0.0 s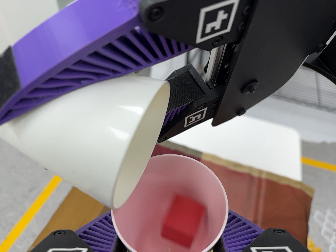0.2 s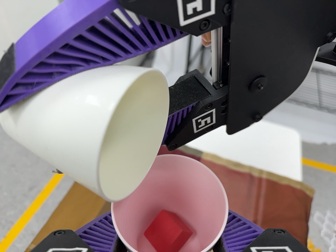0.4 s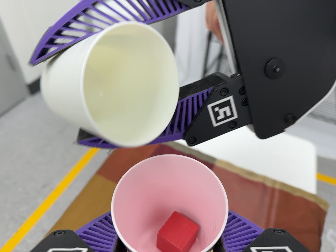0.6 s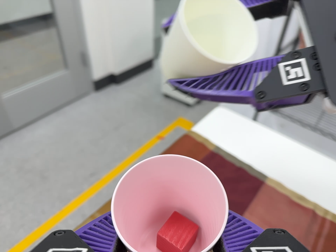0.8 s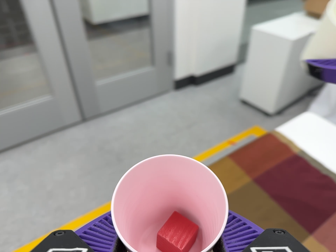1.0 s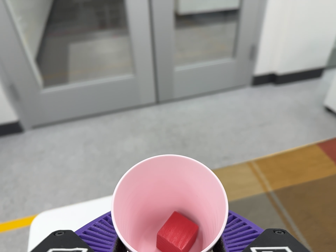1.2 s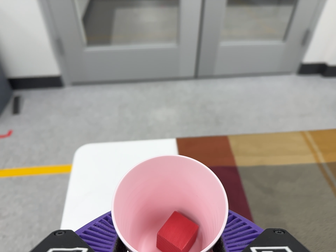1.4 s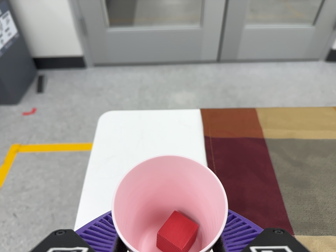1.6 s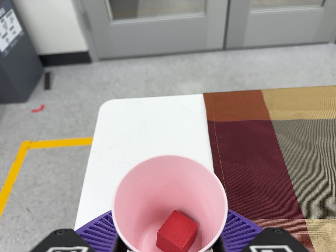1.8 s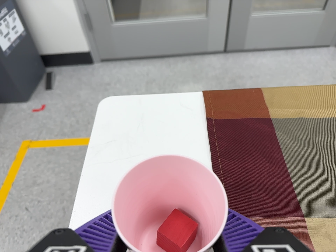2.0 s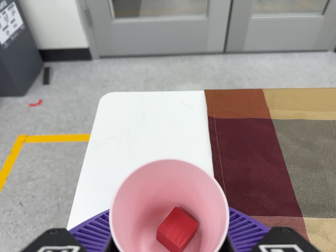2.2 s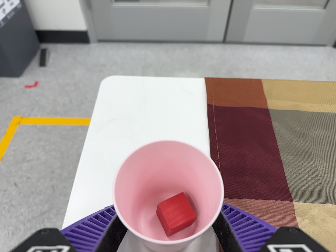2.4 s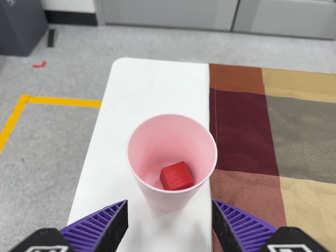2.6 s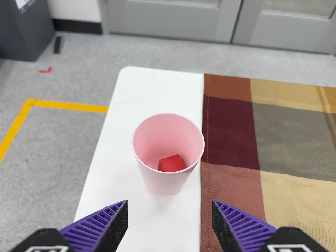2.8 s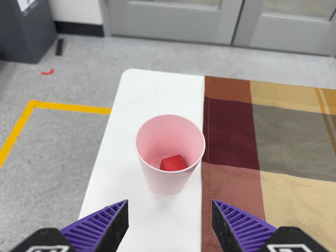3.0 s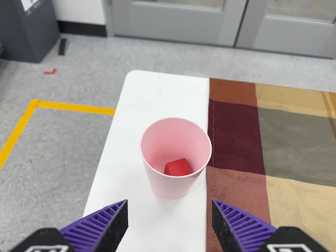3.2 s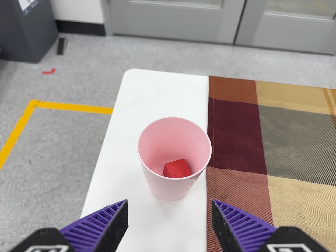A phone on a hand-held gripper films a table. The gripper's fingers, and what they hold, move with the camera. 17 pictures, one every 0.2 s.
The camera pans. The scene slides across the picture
to the right.
The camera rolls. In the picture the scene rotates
clockwise.
0.0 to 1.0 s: The scene slides to the right, as the camera pans about 45 degrees to its left. It travels toward the bottom of its view and to its left, about 16 cm, so close, fixed things drift upward. It rolls about its line of sight by about 35 degrees, and the scene rotates clockwise.
1.0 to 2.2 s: The scene slides to the right, as the camera pans about 10 degrees to its left. It travels toward the bottom of its view and to its left, about 12 cm, so close, fixed things drift upward. Its aim tips toward the bottom of its view by about 10 degrees, and the scene shifts upward. It rolls about its line of sight by about 15 degrees, and the scene rotates clockwise.
2.2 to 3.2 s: The camera travels backward, about 8 cm, so what stands in front gets smaller.
The film runs forward here.
